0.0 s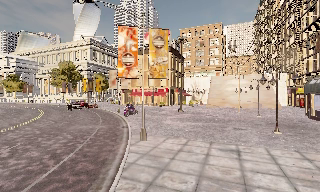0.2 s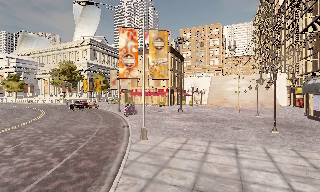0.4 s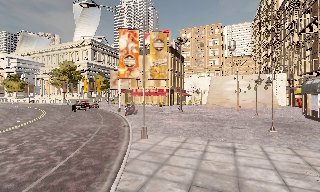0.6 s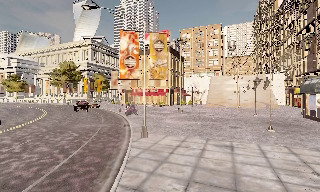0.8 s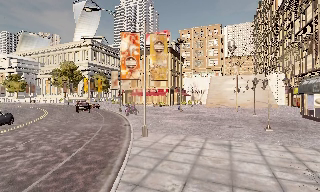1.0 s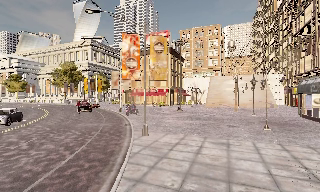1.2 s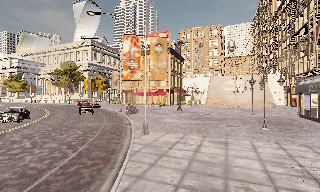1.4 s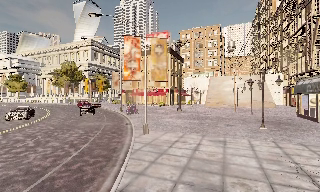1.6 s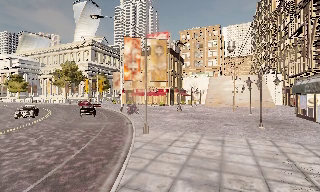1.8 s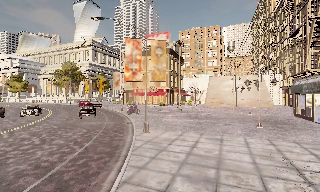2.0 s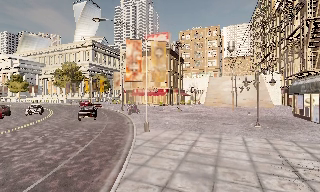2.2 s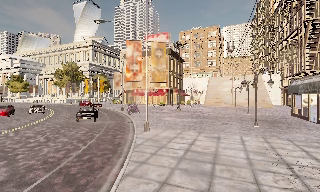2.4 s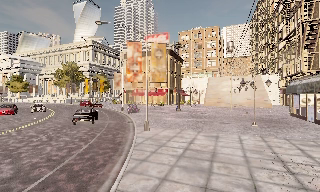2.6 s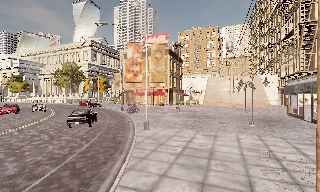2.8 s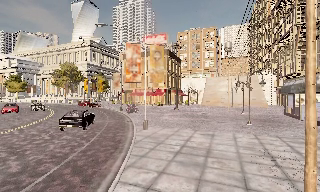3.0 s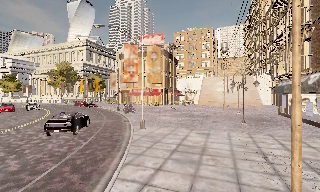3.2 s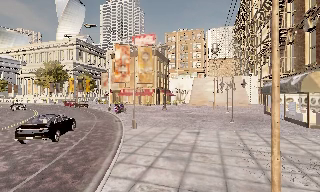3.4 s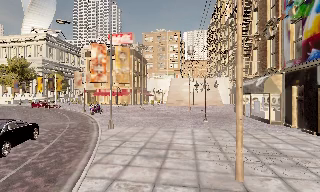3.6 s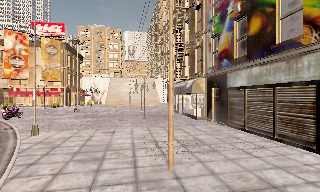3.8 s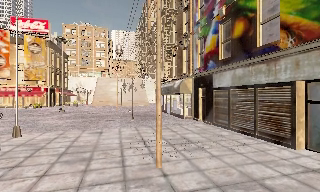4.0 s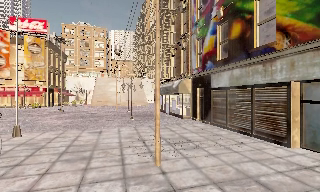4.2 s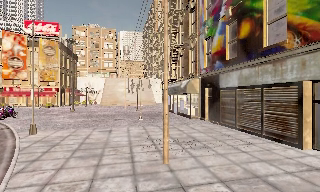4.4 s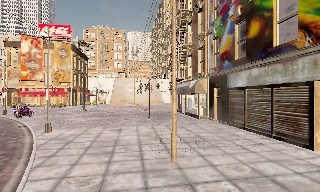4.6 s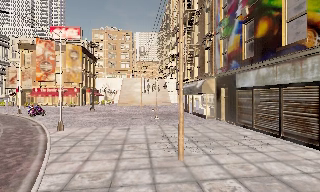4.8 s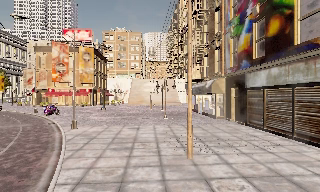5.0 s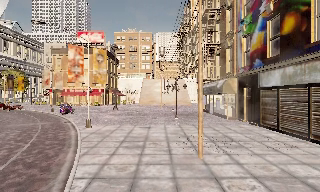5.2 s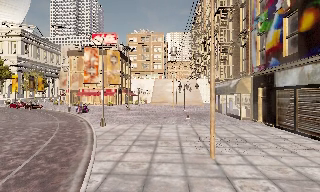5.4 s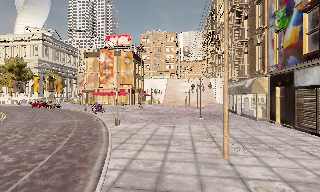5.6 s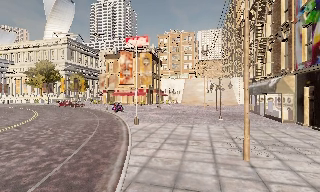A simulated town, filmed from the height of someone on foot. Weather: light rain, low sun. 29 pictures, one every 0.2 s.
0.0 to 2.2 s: The camera travels backward, about 2.5 m, so what stands in front gets smaller.
2.2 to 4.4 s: The camera pans to its right, which is clockwise from overhead, by about 35 degrees. It travels backward, about 2 m.
4.4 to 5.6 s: The camera pans to its left, which is counterclockwise from overhead, by about 25 degrees. It travels backward, about 1 m, so what stands in front gets smaller.
The film runs backward here.
